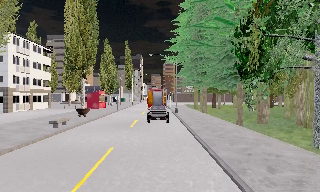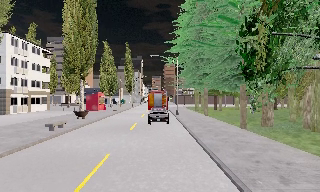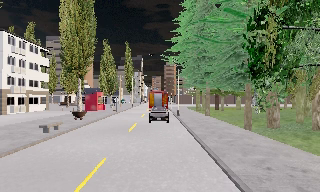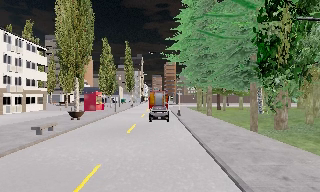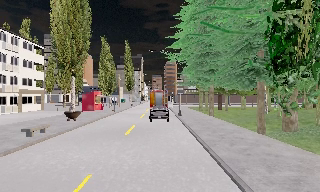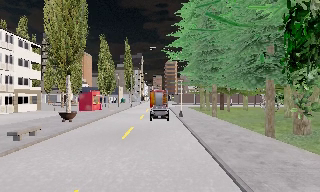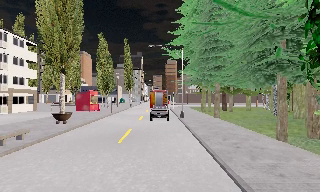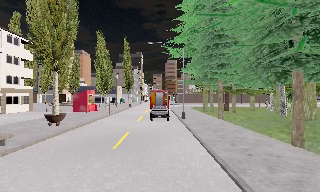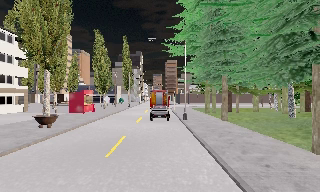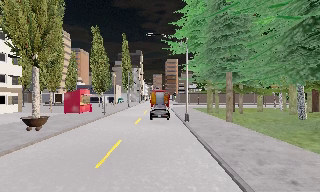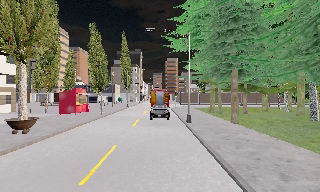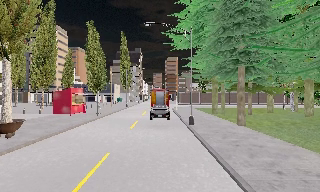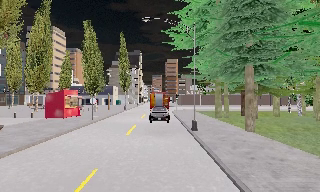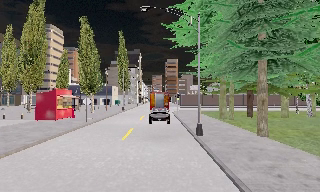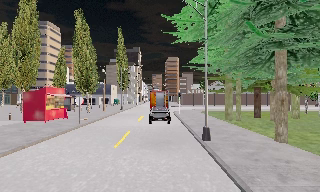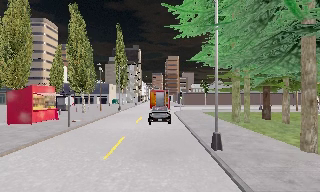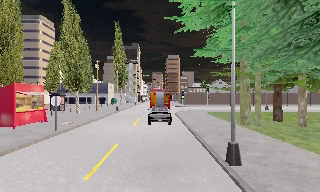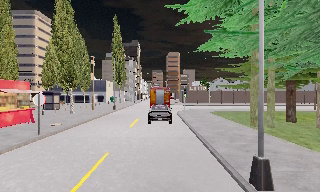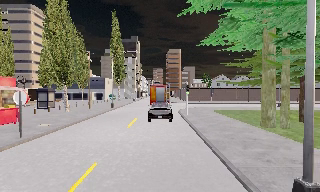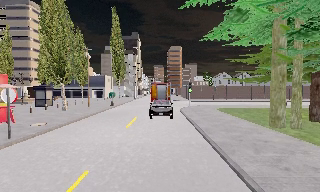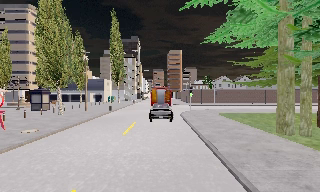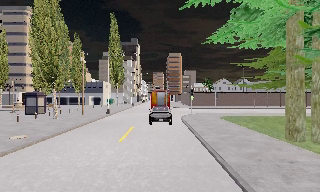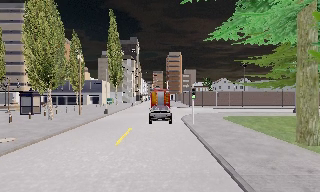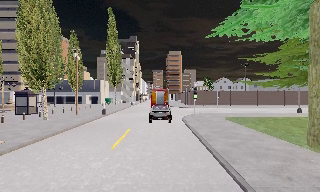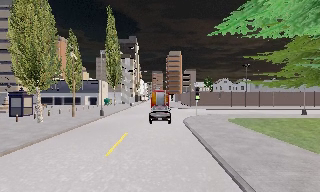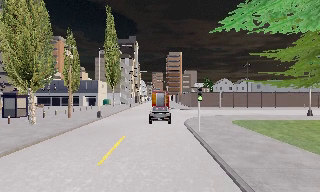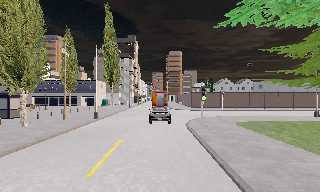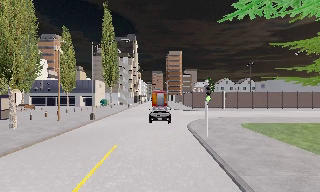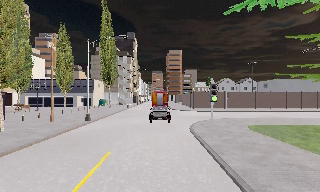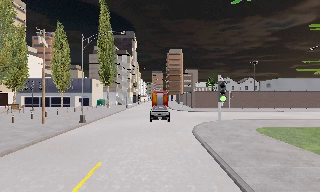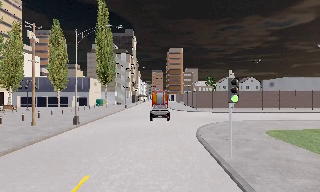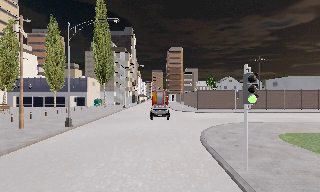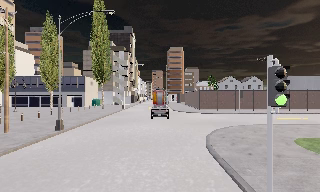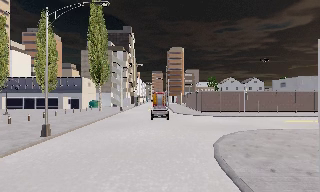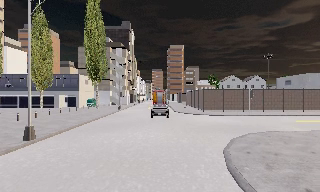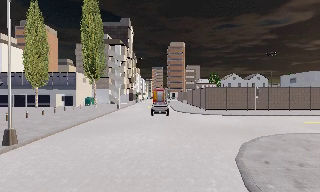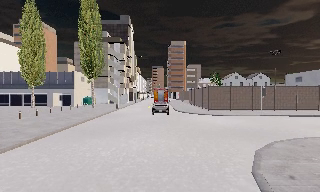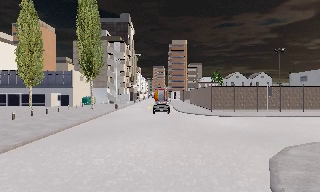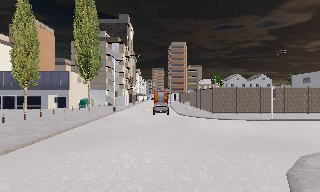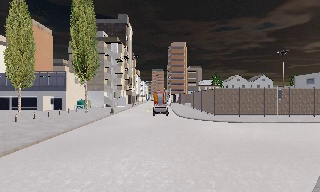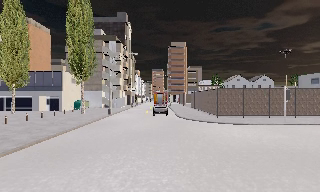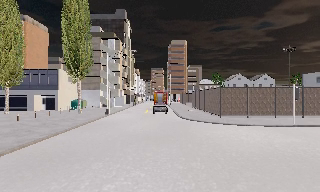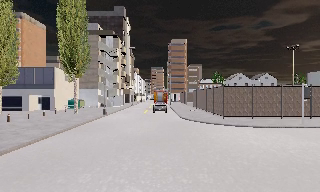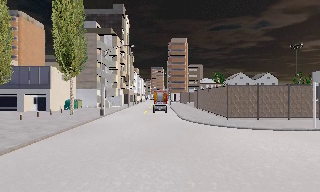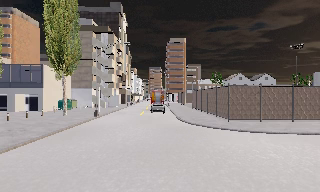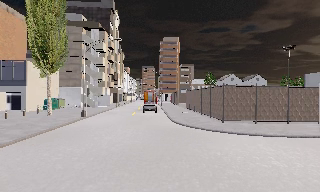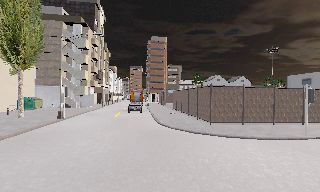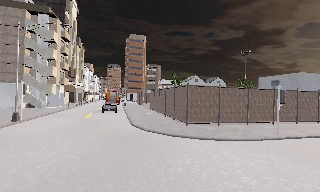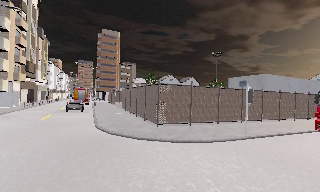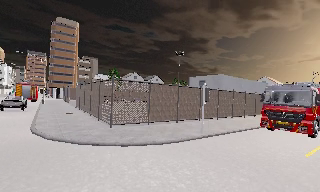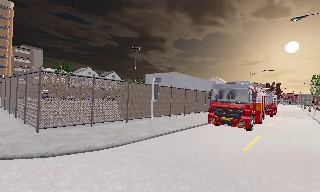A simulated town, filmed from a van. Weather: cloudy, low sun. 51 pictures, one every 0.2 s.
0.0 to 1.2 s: The camera travels forward, about 4 m, so what stands in front looms larger. It gains speed.
1.2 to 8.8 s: The camera travels forward, about 35 m, so what stands in front looms larger.
8.8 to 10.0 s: The camera pans to its right, which is clockwise from overhead, by about 50 degrees. It travels forward and to its right, about 6 m.
The film runs forward here.
